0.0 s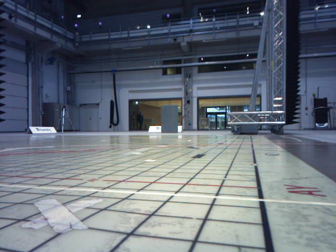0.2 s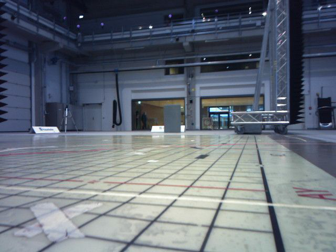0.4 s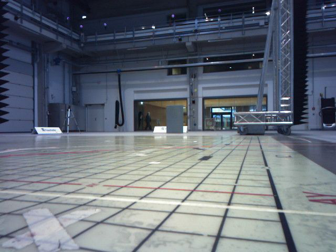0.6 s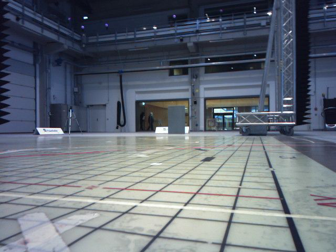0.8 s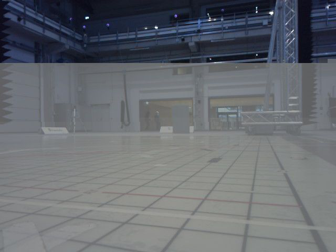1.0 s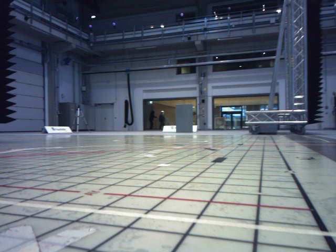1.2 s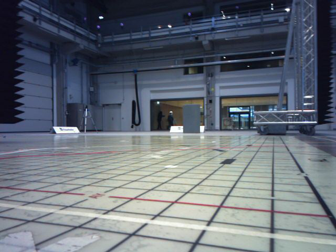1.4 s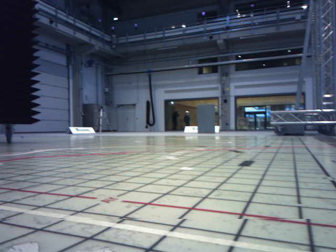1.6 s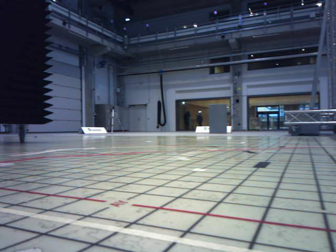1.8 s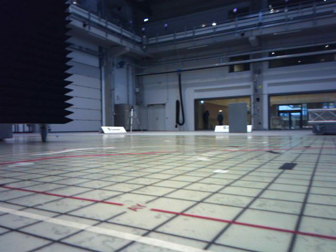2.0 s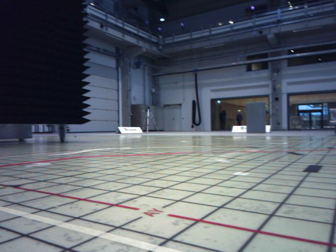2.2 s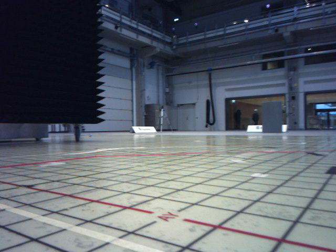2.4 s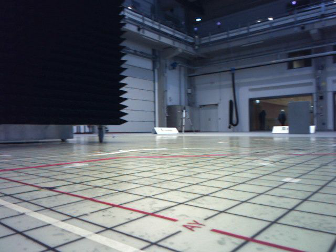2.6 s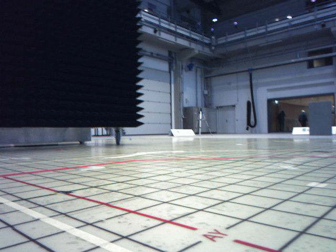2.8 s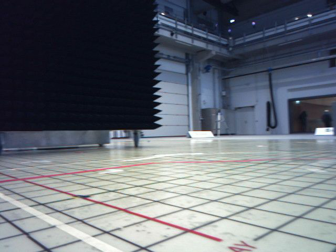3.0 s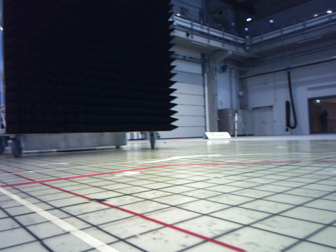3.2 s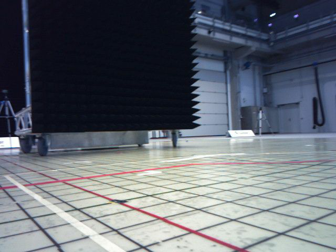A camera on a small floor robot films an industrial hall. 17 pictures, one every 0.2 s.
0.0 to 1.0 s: The camera travels forward, about 0.2 m, so what stands in front looms larger.
1.0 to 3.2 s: The camera swings to its left by about 35 degrees, and the scene slides to the right. It travels forward, about 0.4 m.
The film runs forward here.
